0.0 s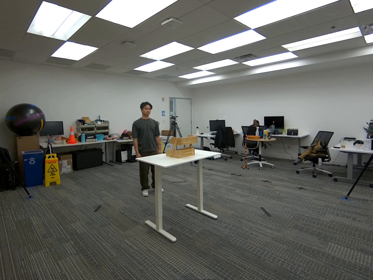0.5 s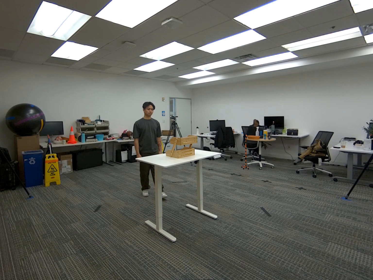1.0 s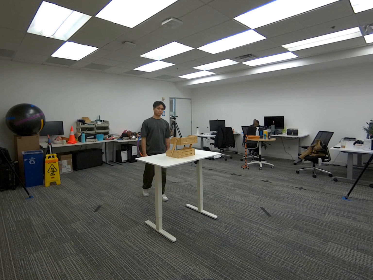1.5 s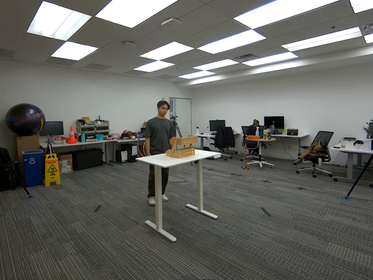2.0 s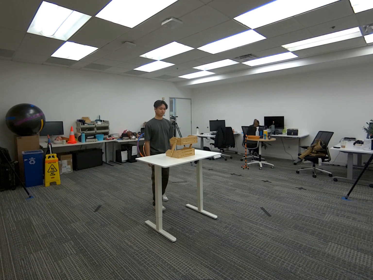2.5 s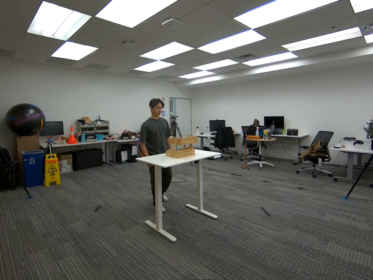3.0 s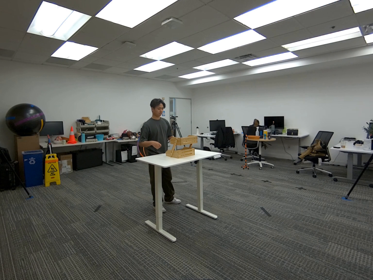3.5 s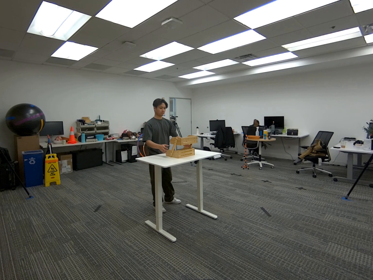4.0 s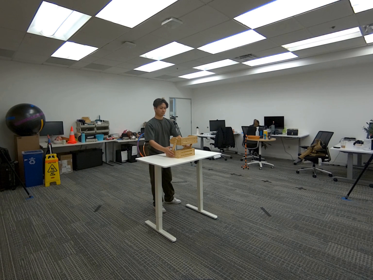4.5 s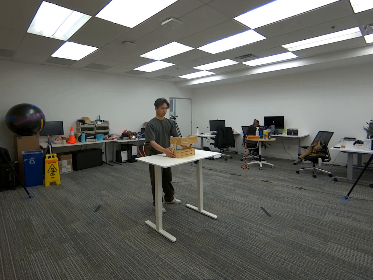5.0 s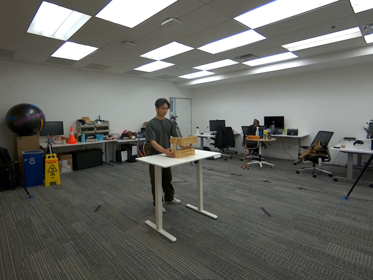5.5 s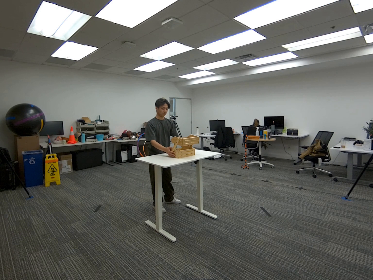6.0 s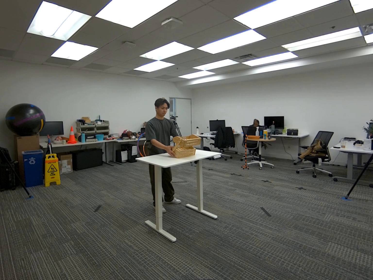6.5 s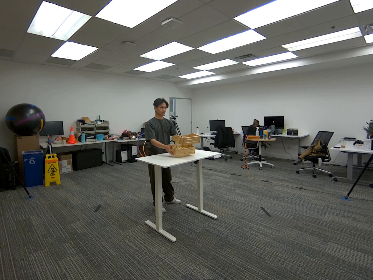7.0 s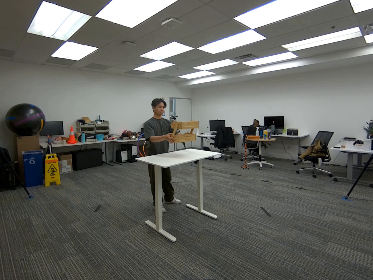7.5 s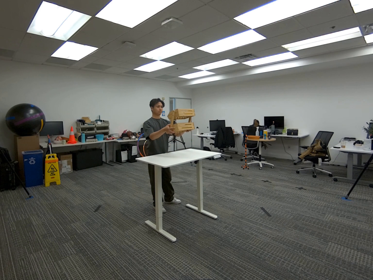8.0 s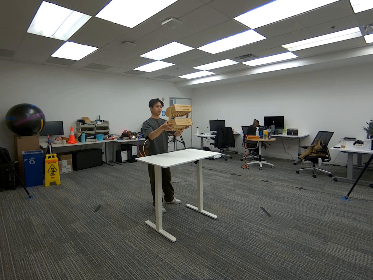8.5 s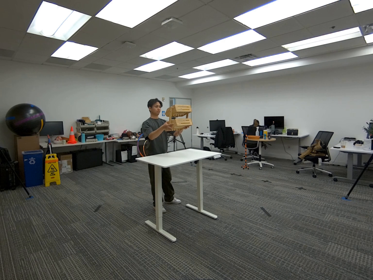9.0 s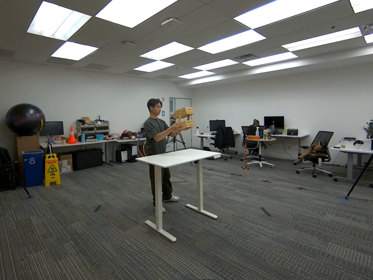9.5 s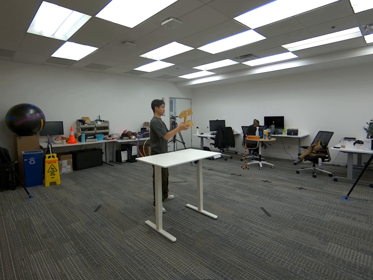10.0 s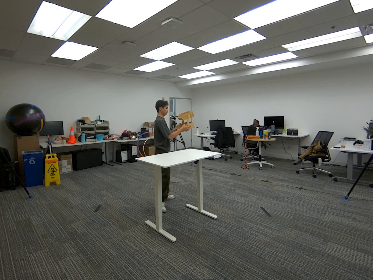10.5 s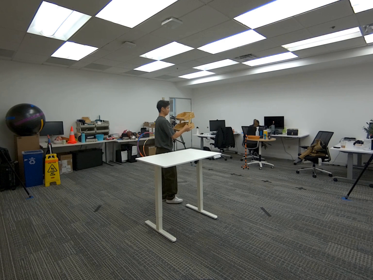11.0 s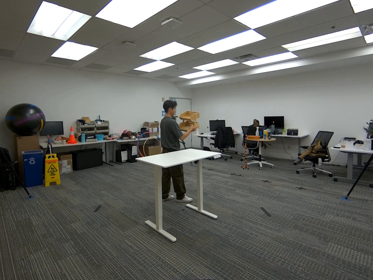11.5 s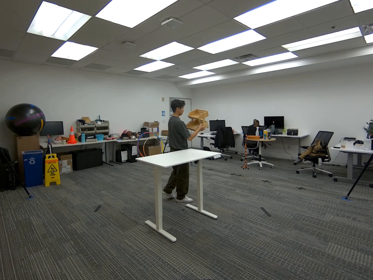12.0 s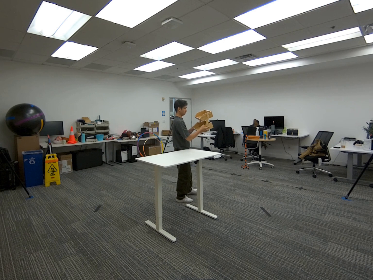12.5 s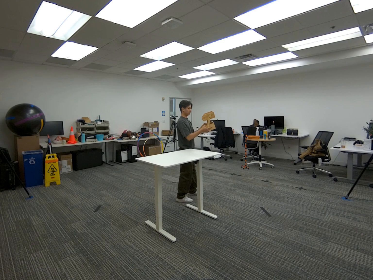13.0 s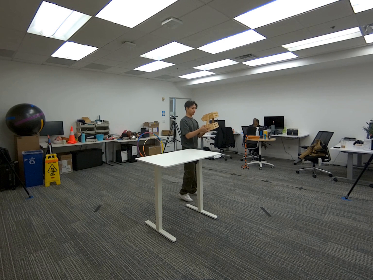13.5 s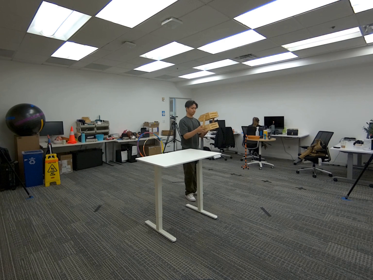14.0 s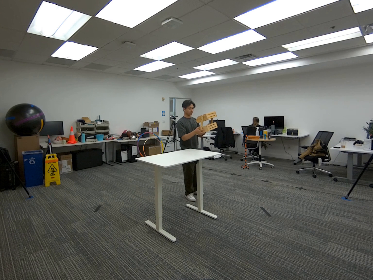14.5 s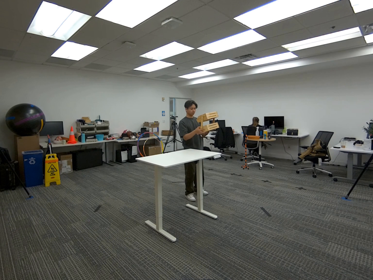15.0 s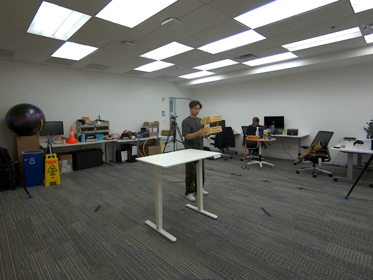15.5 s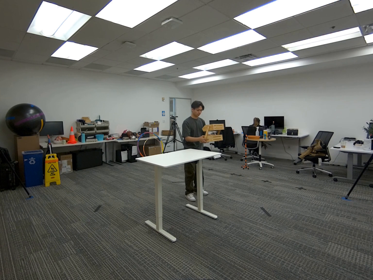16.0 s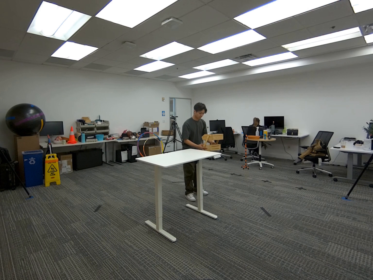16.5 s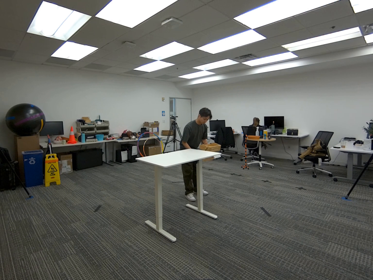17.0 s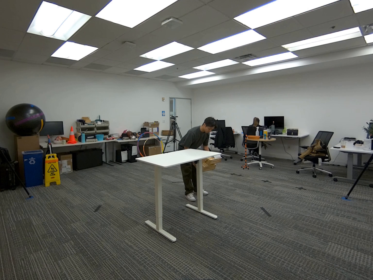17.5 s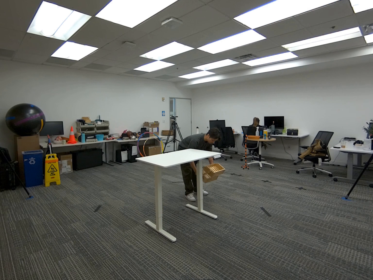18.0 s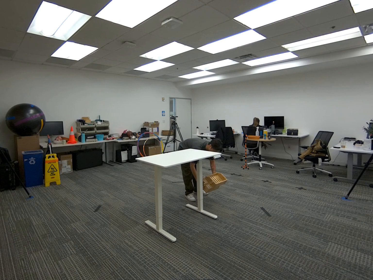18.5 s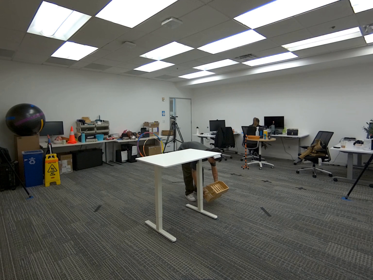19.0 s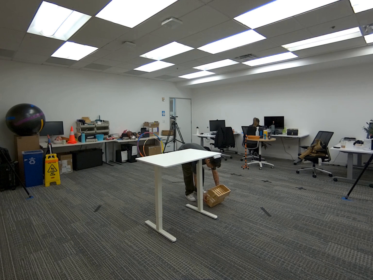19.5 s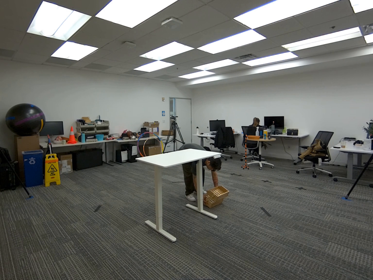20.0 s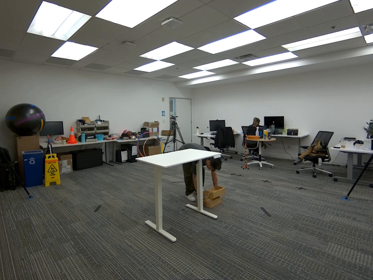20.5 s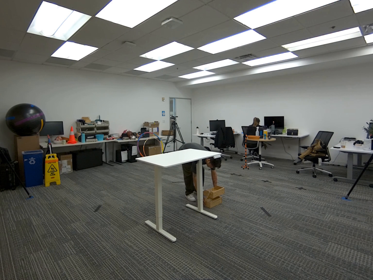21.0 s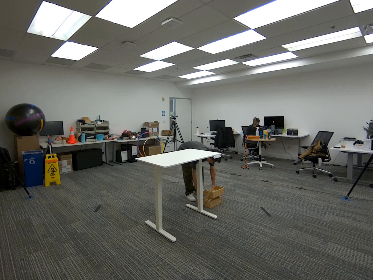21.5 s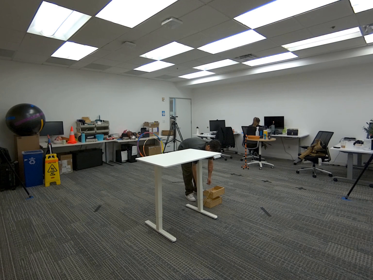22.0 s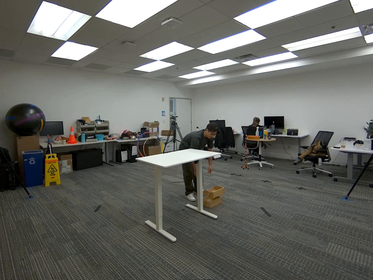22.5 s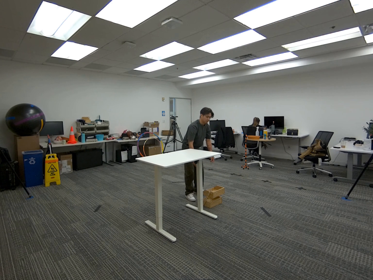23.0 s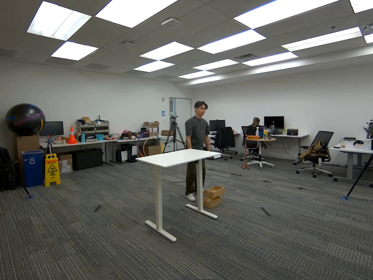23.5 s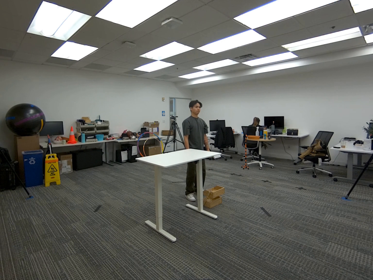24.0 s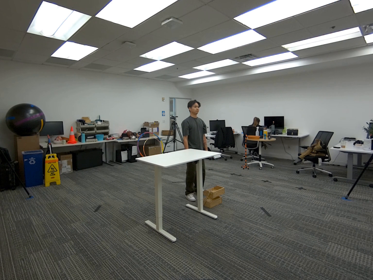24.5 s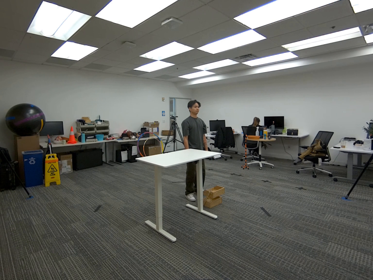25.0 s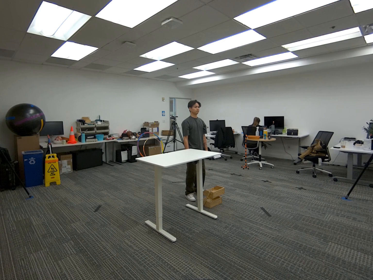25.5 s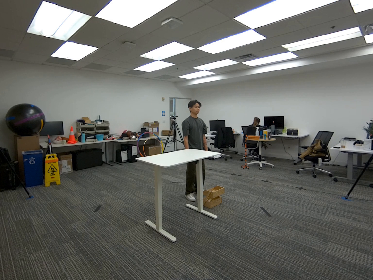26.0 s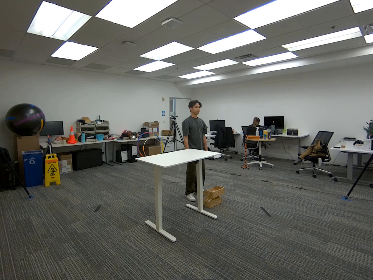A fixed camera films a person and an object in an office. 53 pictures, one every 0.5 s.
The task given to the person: Walk over to the wooden crate on the white desk and pick up the wooden crate from the side and place on the ground.
